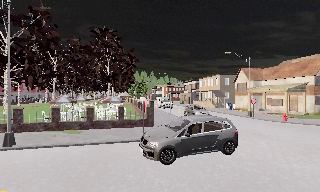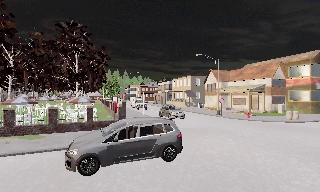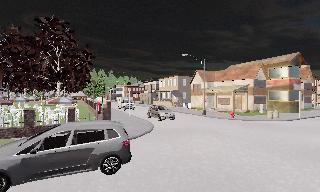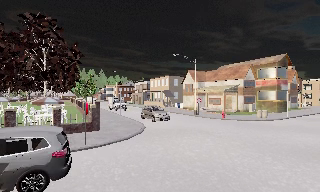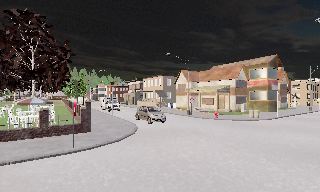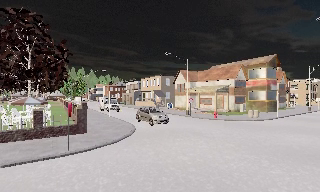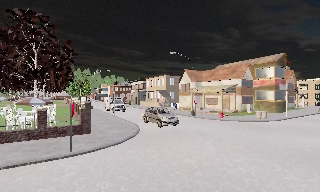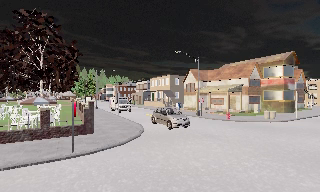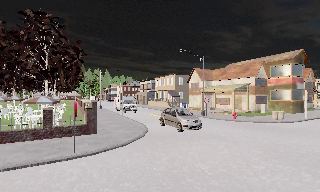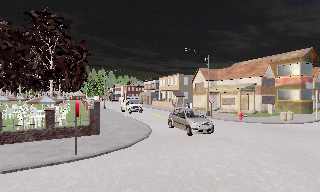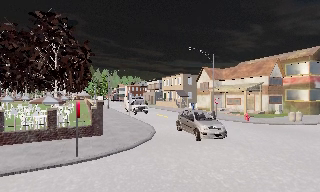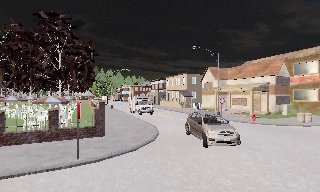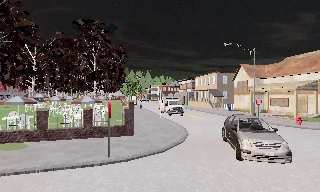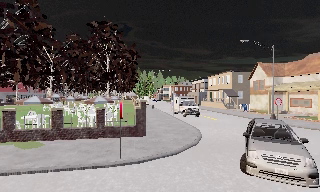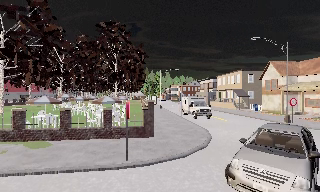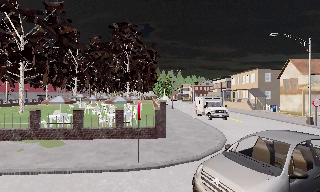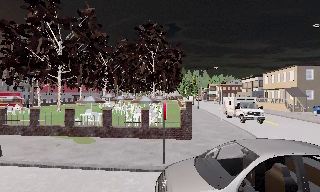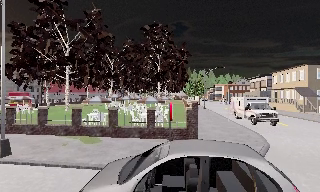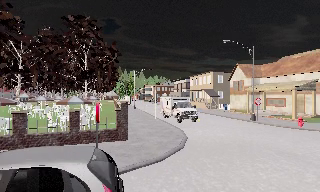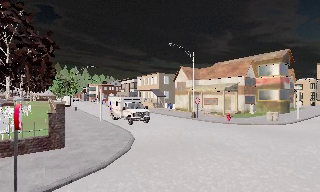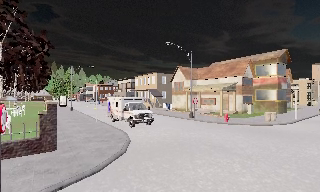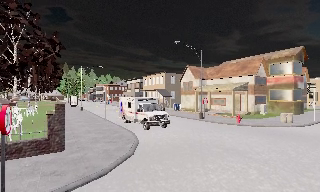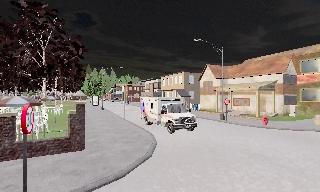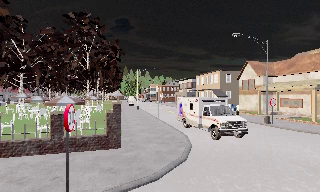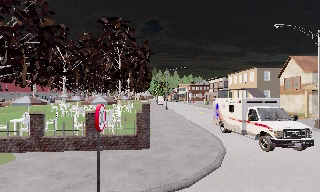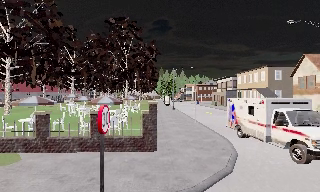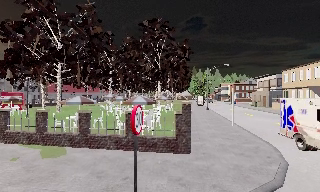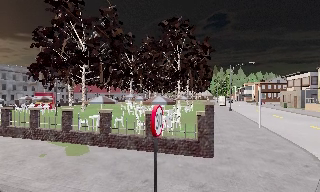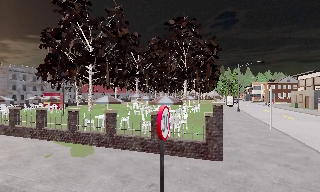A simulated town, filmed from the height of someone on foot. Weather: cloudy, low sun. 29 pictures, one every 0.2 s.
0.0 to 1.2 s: The camera pans to its right, which is clockwise from overhead, by about 20 degrees. It travels forward, about 1.5 m, so what stands in front looms larger.
1.2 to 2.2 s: The camera travels forward, about 1.5 m, so what stands in front looms larger.
2.2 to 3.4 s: The scene slides to the right, as the camera pans about 30 degrees to its left. It travels forward, about 1.5 m.
3.4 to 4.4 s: The camera swings to its right by about 35 degrees, and the scene slides to the left. It travels forward, about 1 m.
4.4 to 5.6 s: The camera swings to its left by about 45 degrees, and the scene slides to the right. It travels forward, about 1.5 m.
The film runs forward here.
